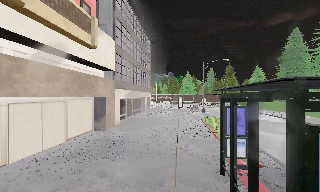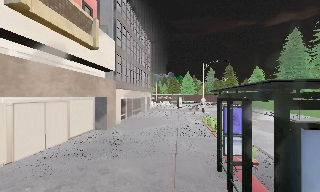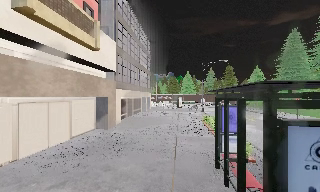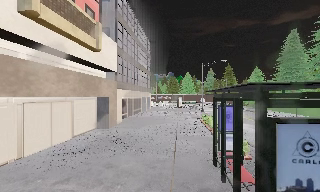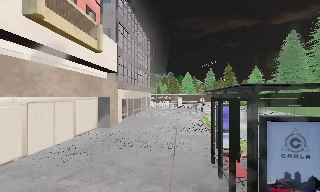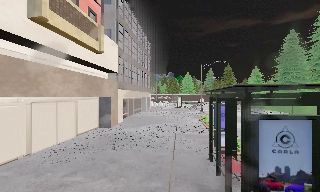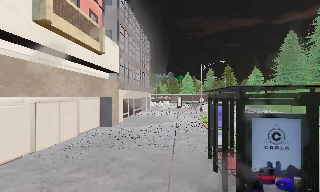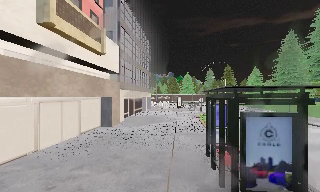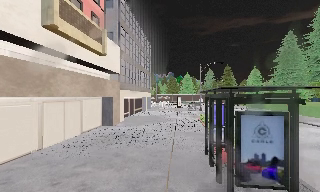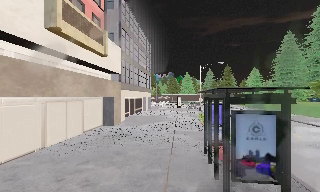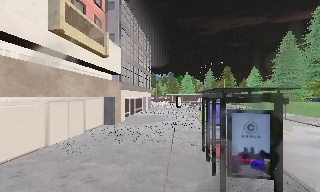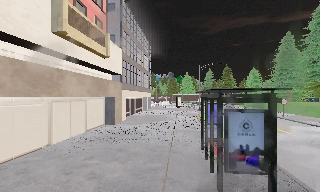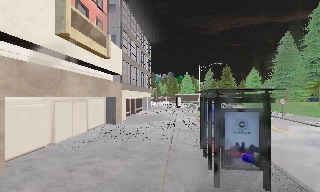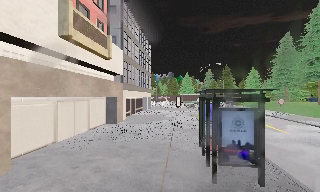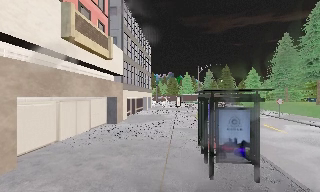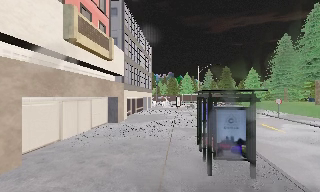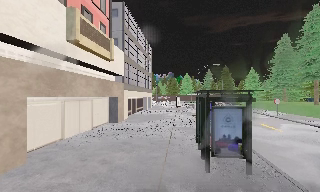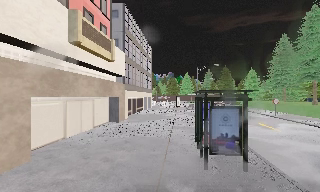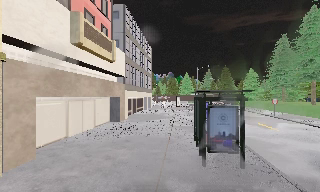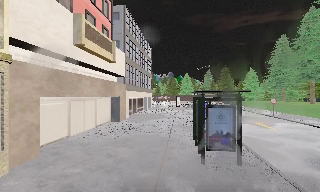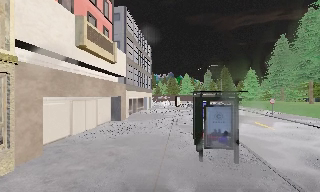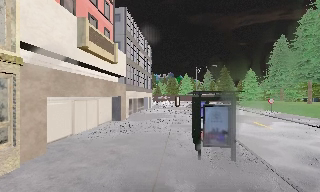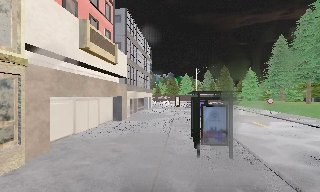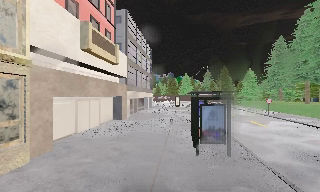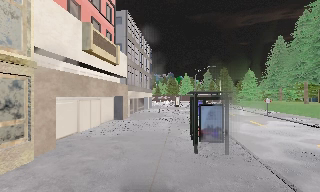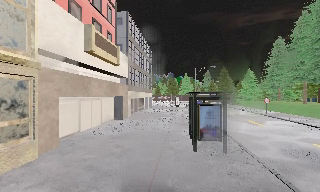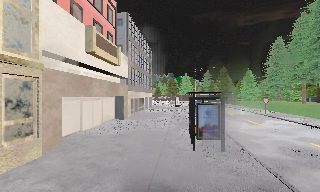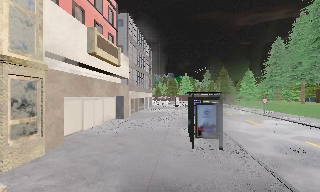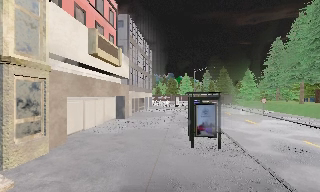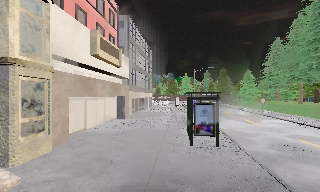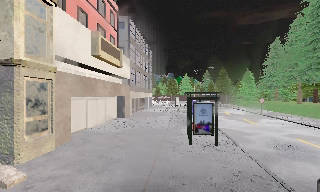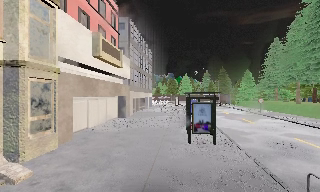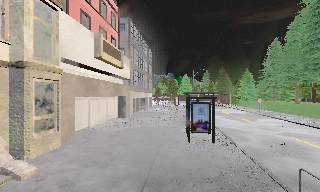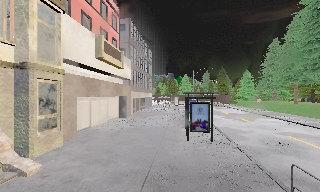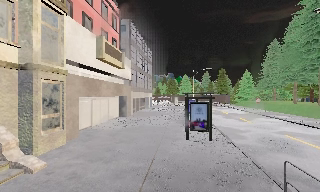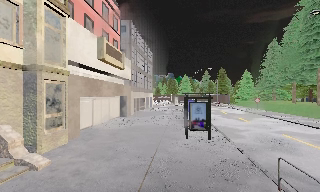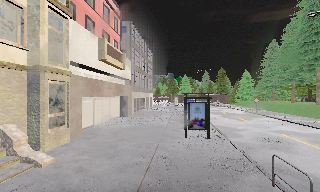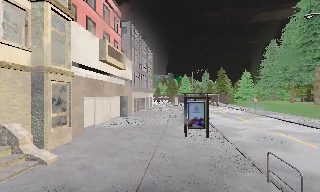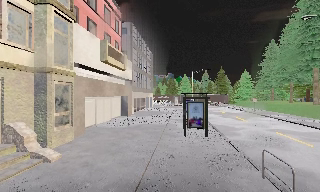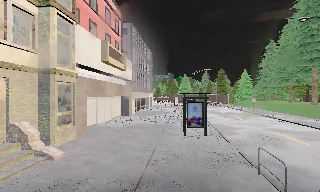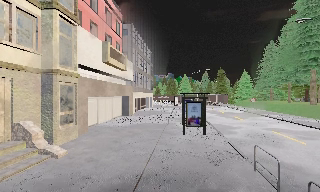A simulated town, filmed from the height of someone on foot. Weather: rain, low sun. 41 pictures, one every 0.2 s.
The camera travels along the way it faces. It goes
backward.
0.0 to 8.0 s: The camera travels backward, about 9 m, so what stands in front gets smaller.
The film runs backward here.
